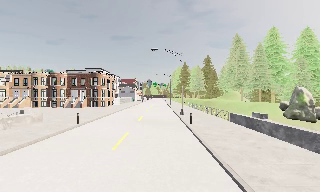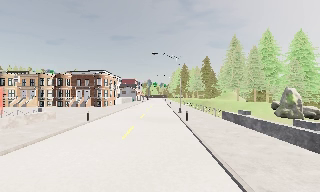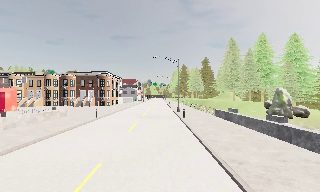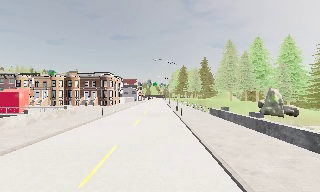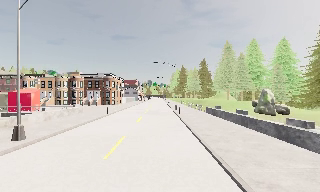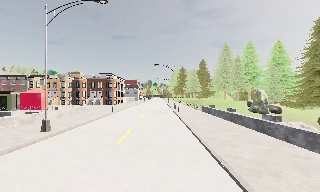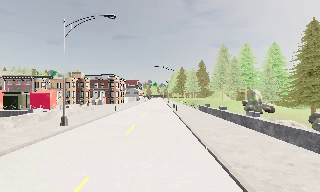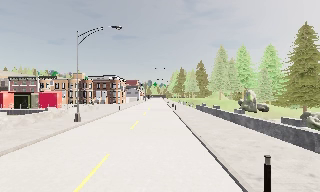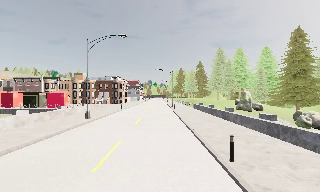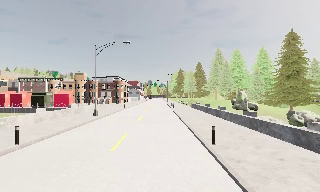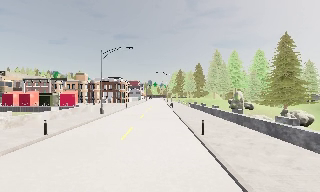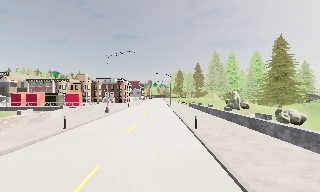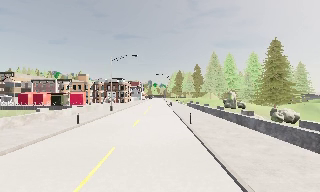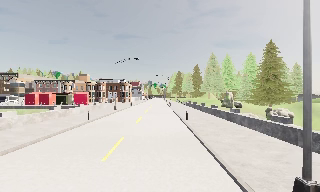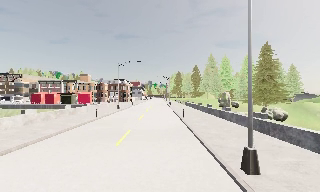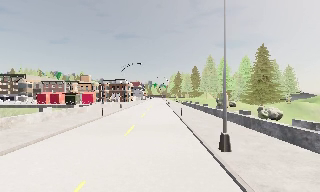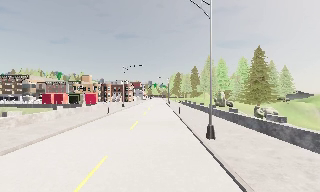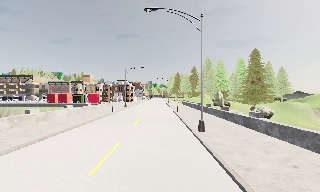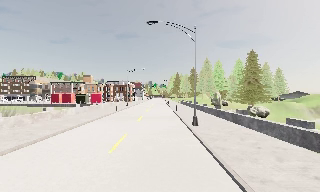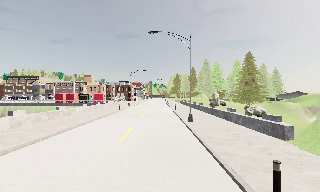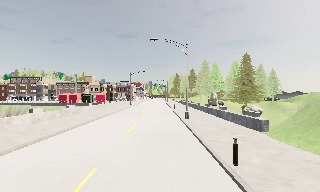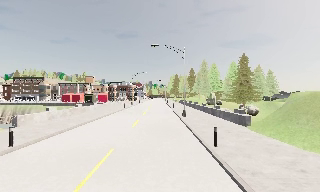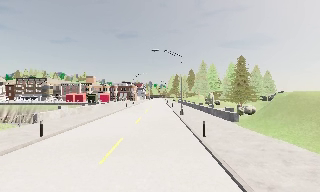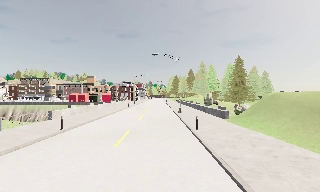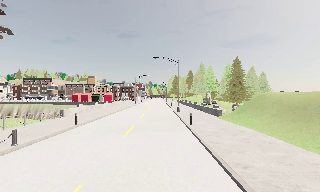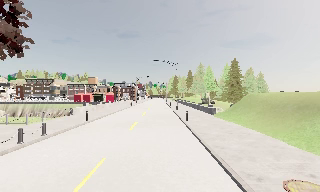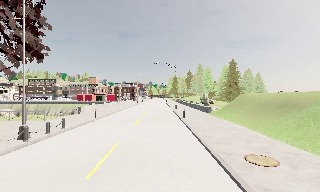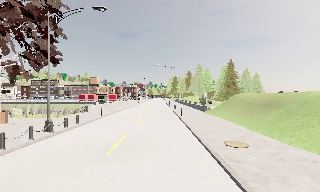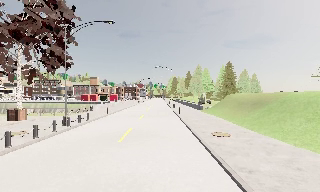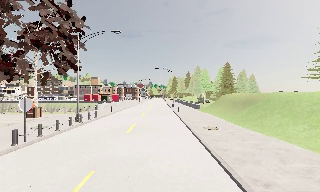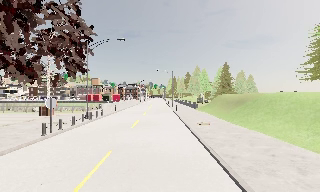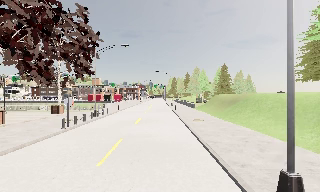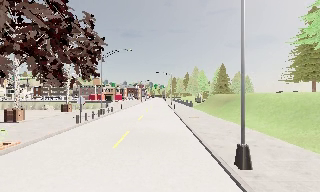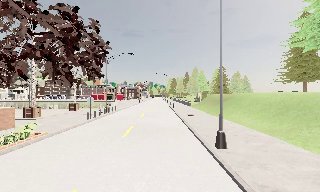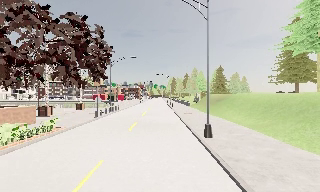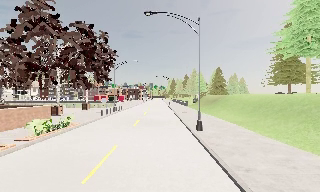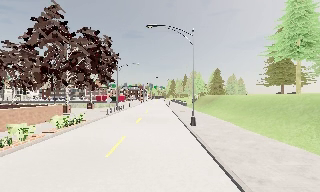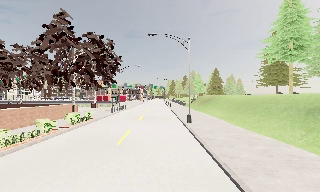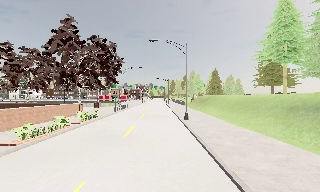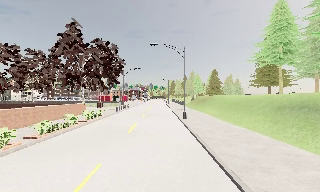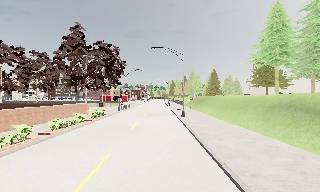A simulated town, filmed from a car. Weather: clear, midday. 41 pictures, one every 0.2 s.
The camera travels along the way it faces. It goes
backward.
0.0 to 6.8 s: The camera travels backward, about 60 m, so what stands in front gets smaller.
6.8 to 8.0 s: The camera travels backward, about 9 m, so what stands in front gets smaller. It loses speed.
The film runs backward here.
